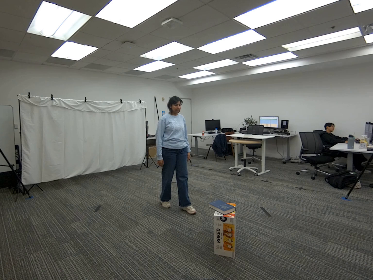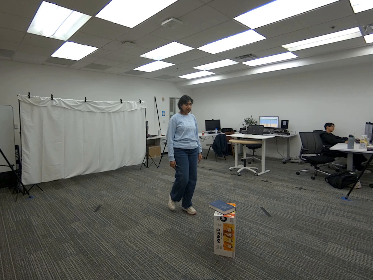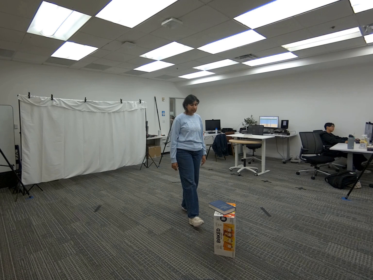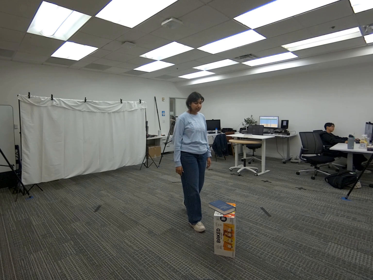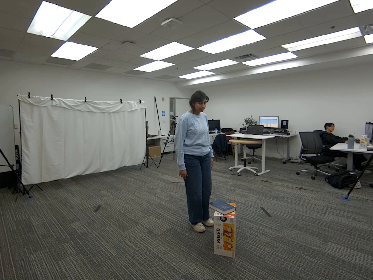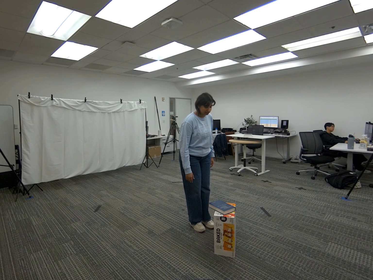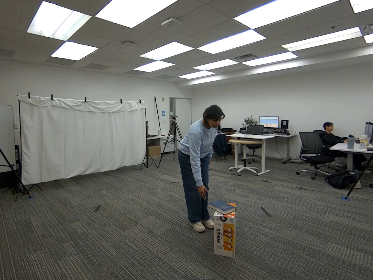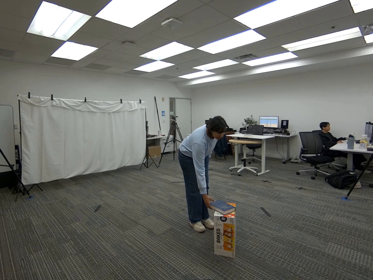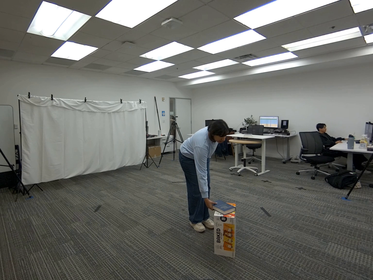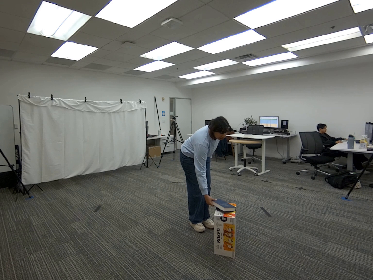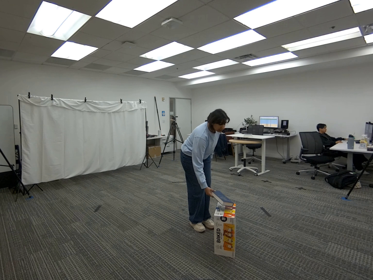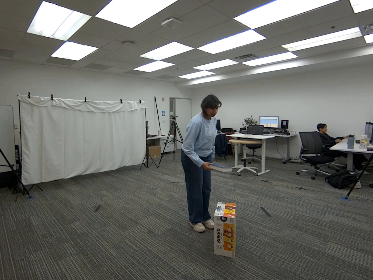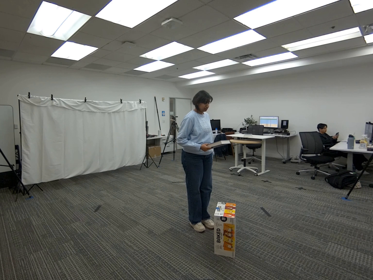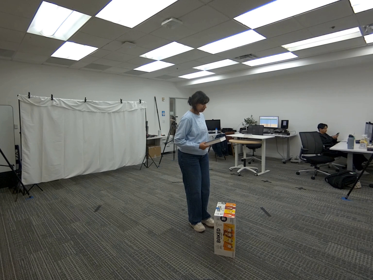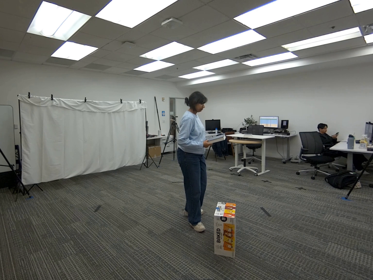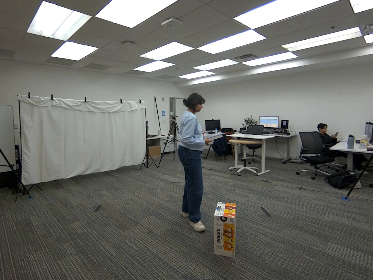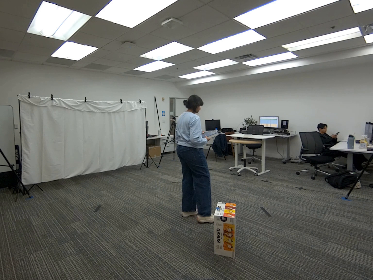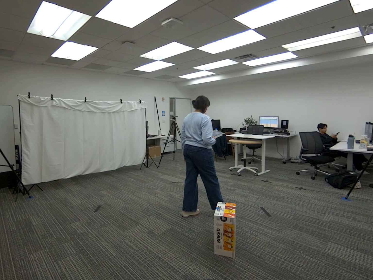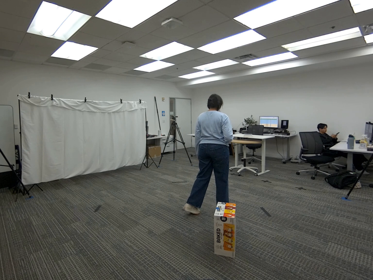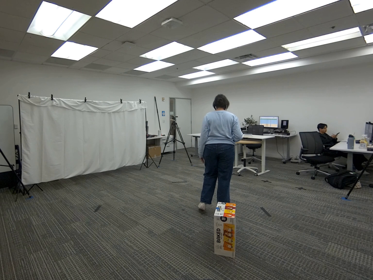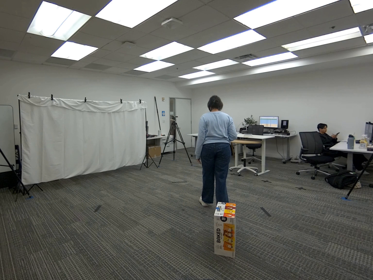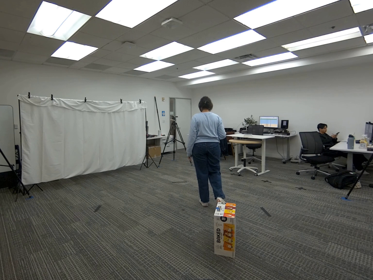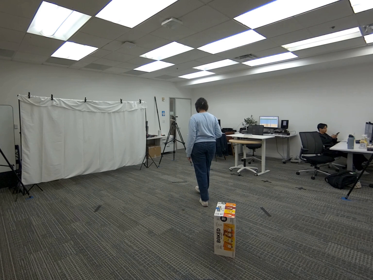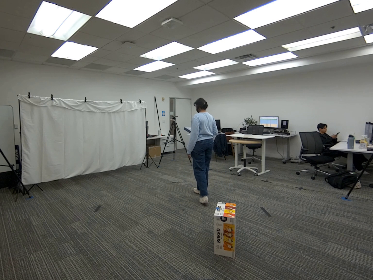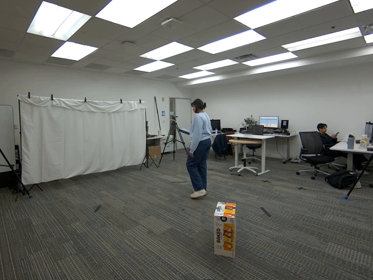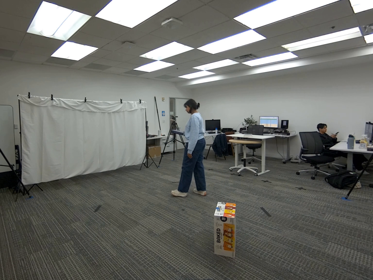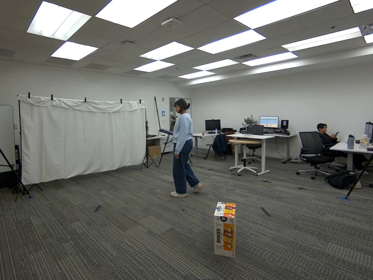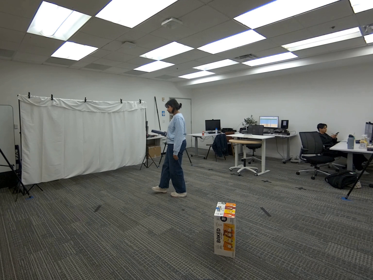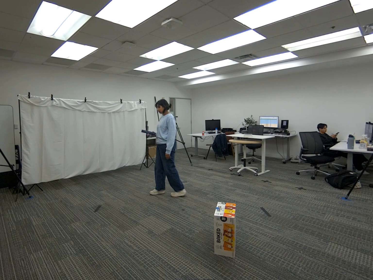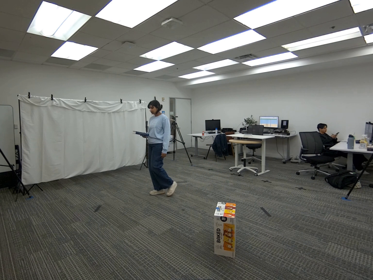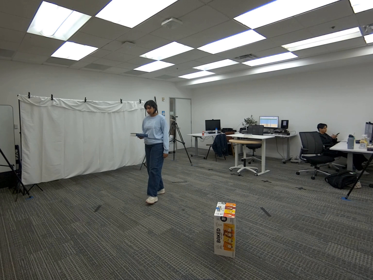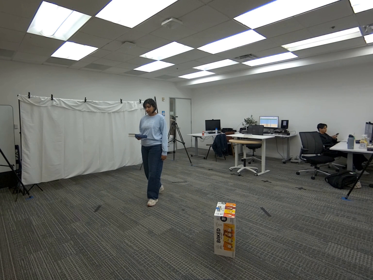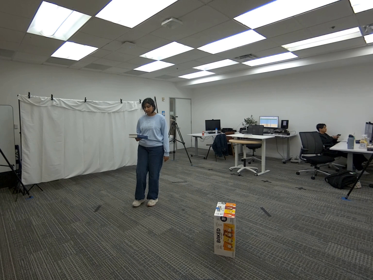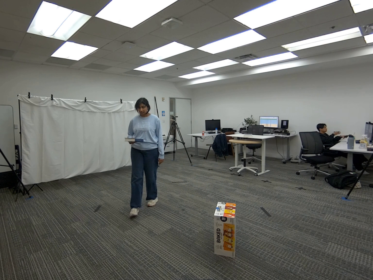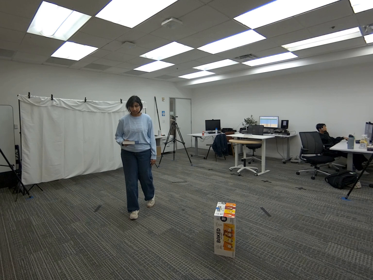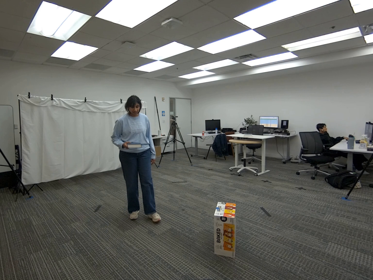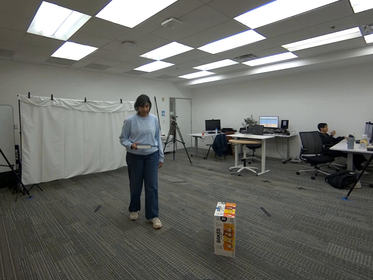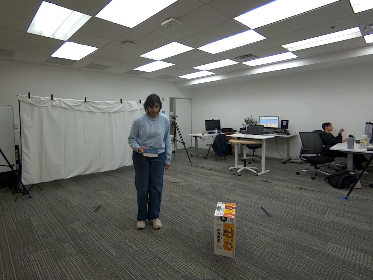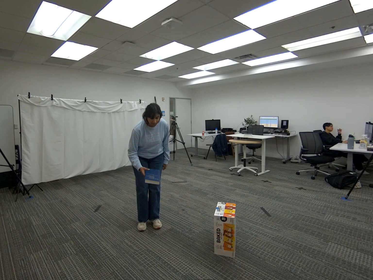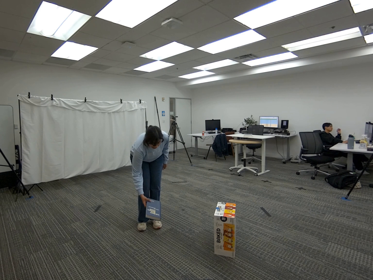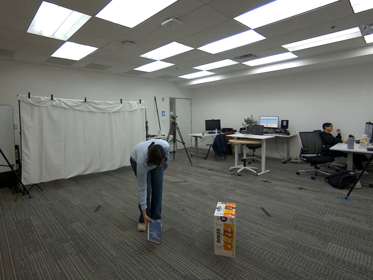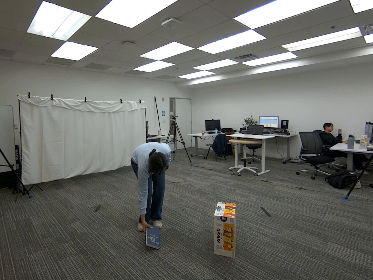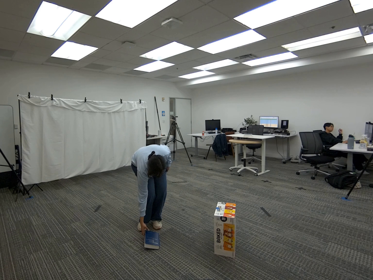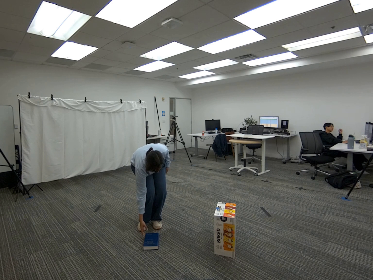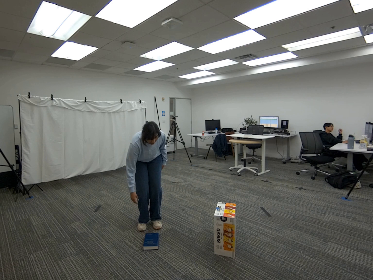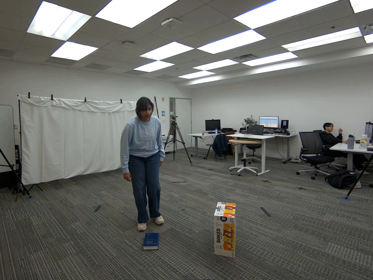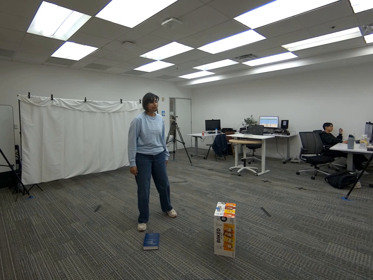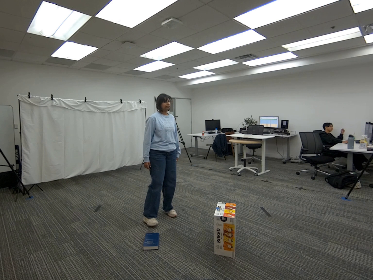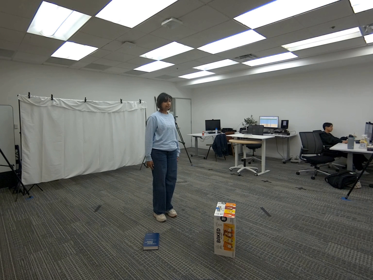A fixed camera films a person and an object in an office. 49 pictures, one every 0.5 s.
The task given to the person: Walk to the dark blue book on the snack box, use your right hand to pick up the book, walk around and place the book on the floor.
